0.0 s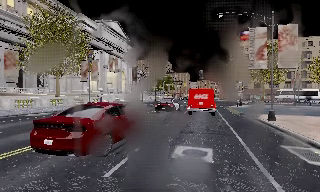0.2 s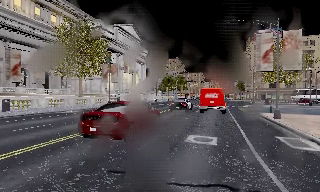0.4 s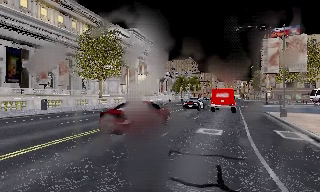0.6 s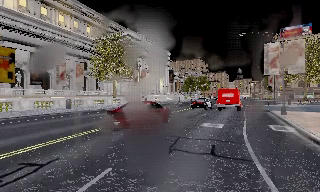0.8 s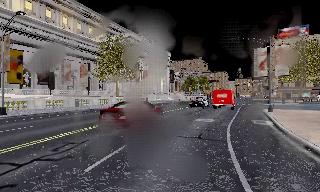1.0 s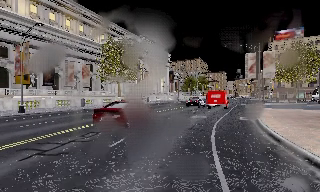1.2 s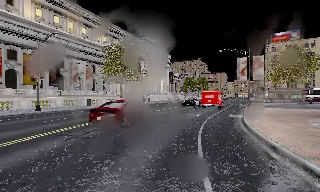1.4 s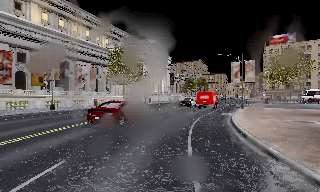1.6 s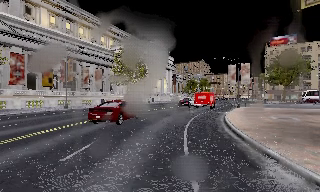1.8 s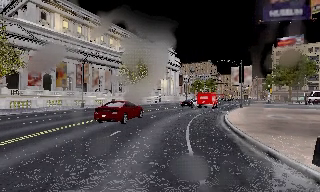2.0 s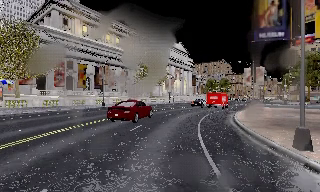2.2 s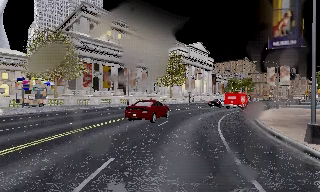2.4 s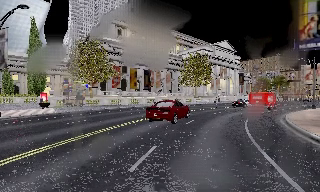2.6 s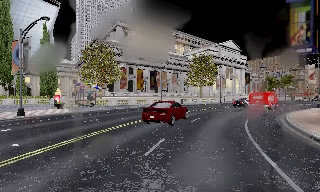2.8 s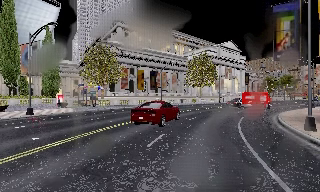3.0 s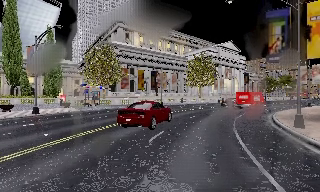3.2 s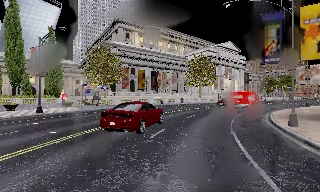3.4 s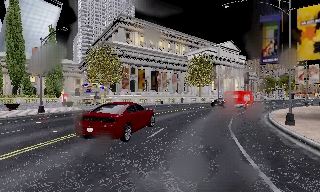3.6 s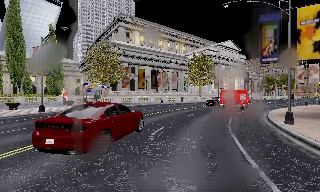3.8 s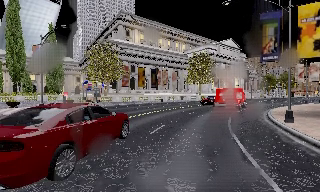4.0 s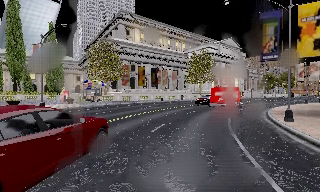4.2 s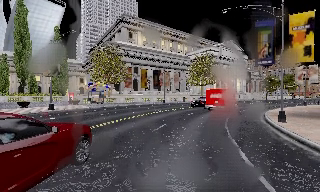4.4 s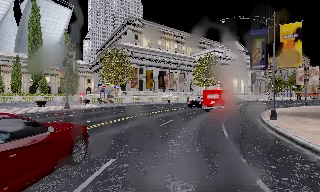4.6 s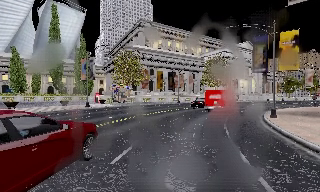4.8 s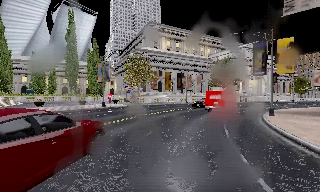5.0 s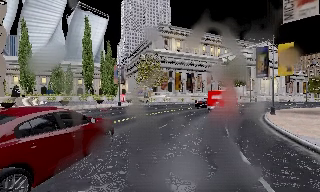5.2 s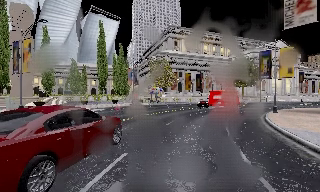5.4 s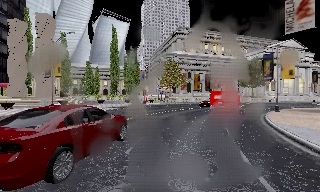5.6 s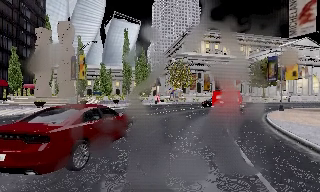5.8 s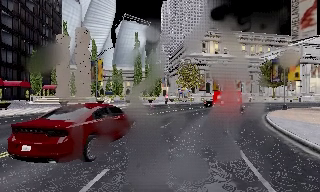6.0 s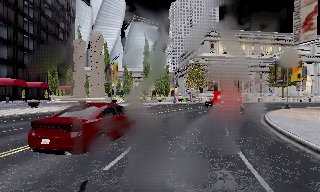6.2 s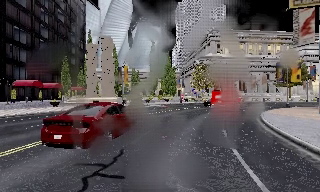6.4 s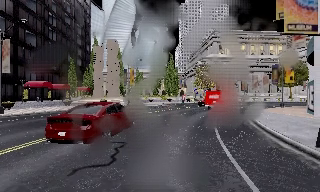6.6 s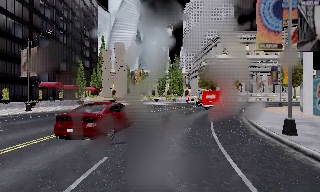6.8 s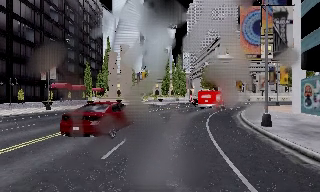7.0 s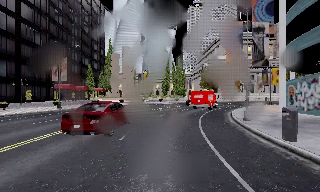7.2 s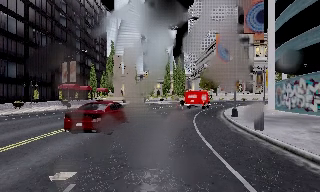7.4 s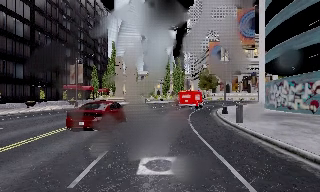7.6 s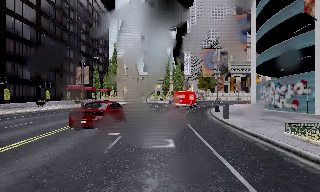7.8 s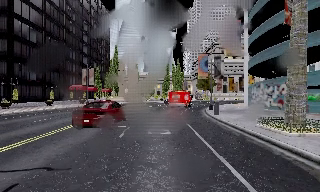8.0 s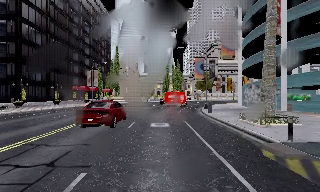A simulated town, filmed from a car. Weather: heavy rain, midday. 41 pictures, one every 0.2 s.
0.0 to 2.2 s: The scene slides to the right, as the camera pans about 30 degrees to its left. It travels backward, about 20 m, so what stands in front gets smaller.
2.2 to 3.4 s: The scene slides to the right, as the camera pans about 10 degrees to its left. It travels backward, about 4.5 m, so what stands in front gets smaller. It loses speed.
3.4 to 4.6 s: The camera travels backward, about 4 m, so what stands in front gets smaller. It gains speed.
4.6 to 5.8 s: The camera pans to its left, which is counterclockwise from overhead, by about 20 degrees. It travels backward, about 12 m, so what stands in front gets smaller.
5.8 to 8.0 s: The camera travels backward, about 20 m, so what stands in front gets smaller.
The film runs backward here.
